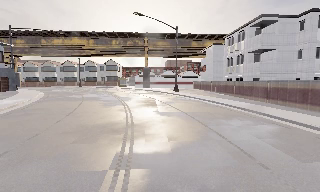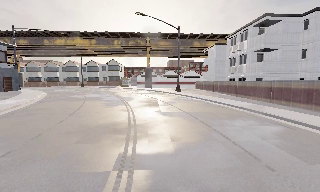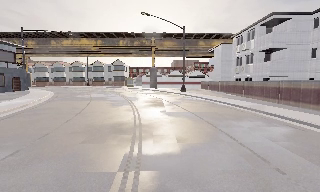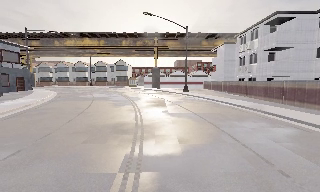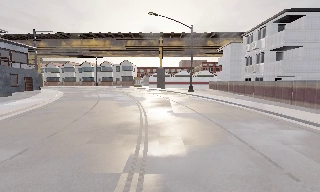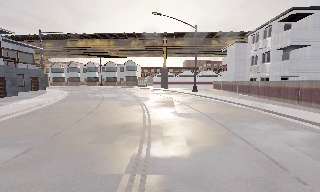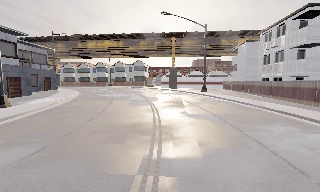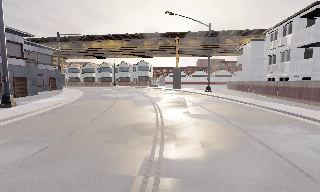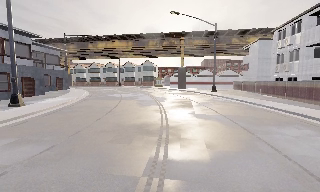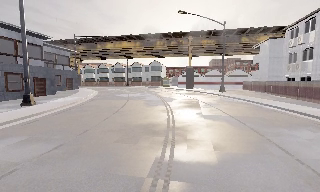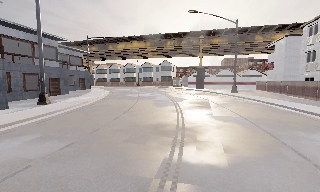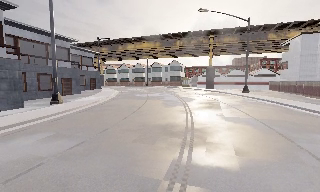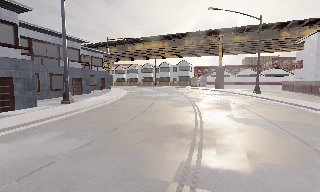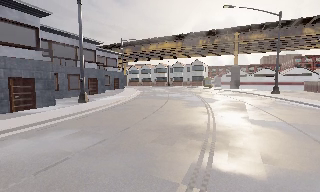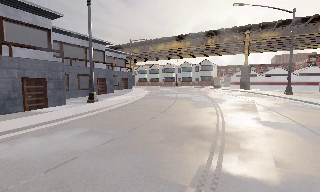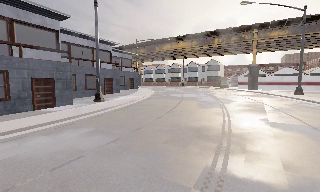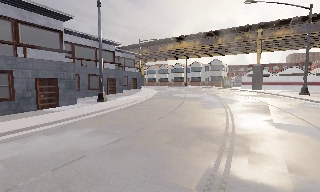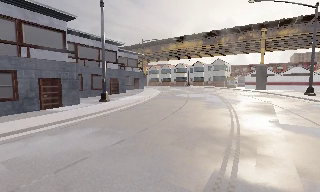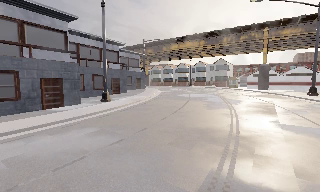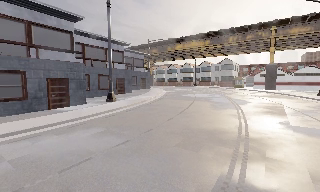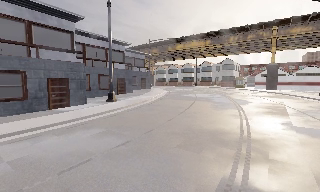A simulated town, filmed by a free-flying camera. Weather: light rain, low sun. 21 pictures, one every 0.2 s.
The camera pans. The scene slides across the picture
to the right.
The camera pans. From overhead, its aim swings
counterclockwise.
0.0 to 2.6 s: The camera pans to its left, which is counterclockwise from overhead, by about 30 degrees. It travels forward, about 0.5 m, so what stands in front looms larger.
2.6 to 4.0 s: The camera shifts only a little, or ends up much as it began.
The film runs forward here.
